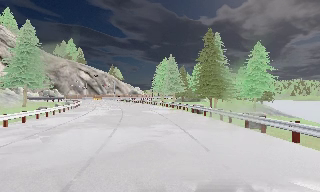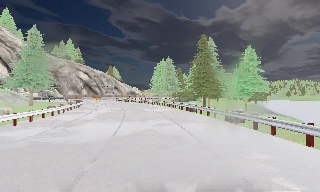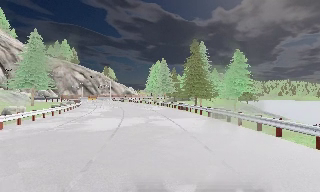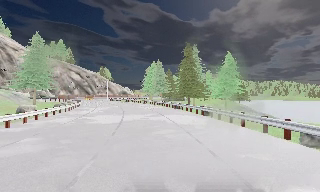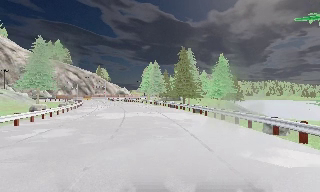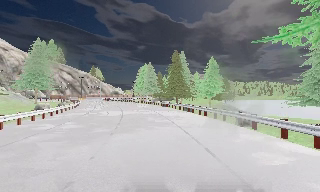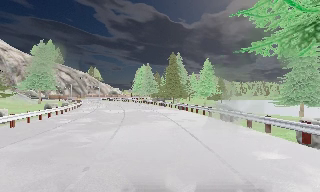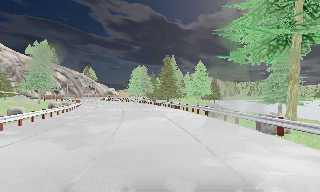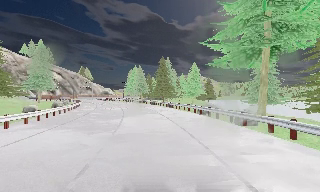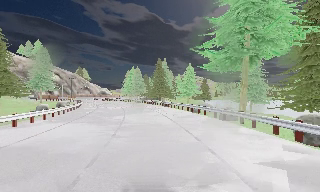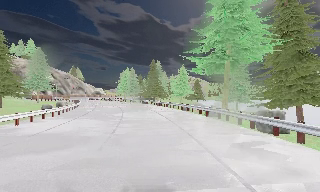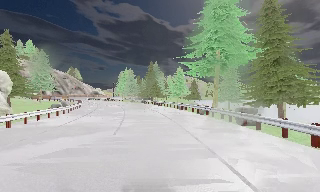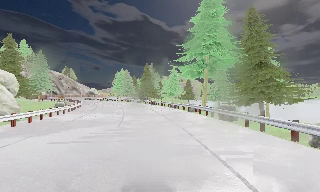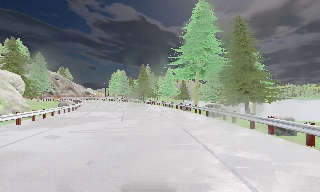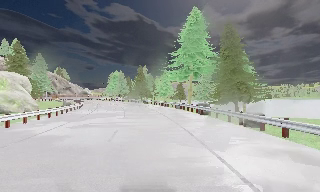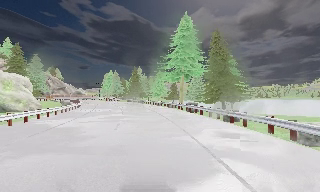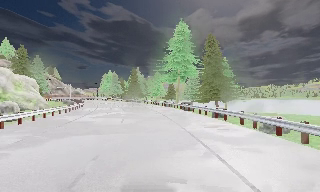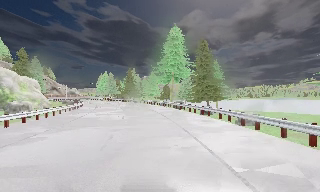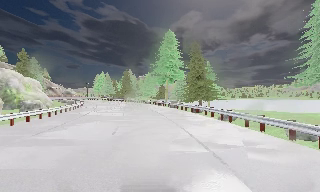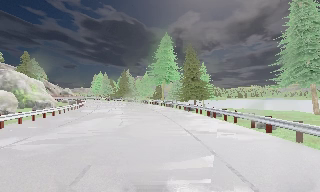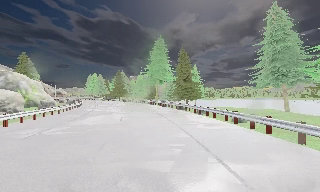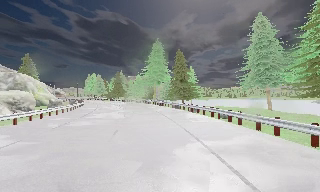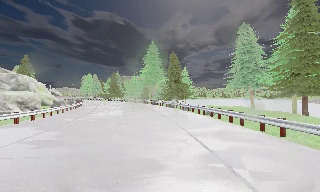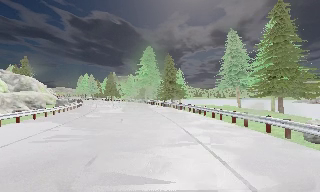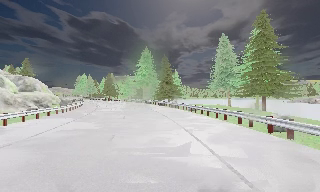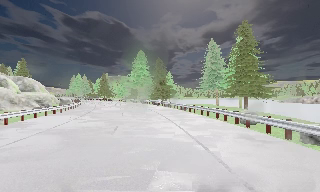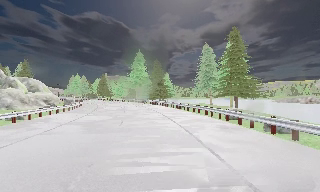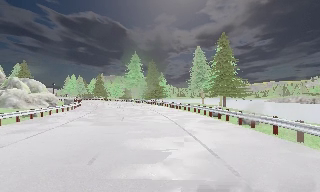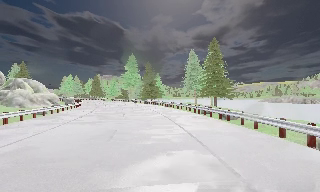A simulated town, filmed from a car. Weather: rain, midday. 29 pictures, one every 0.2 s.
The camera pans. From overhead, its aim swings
clockwise.
The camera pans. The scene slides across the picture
to the left.
0.0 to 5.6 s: The camera swings to its right by about 40 degrees, and the scene slides to the left. It travels backward, about 60 m.
The film runs backward here.
